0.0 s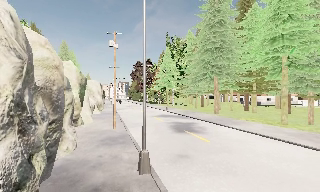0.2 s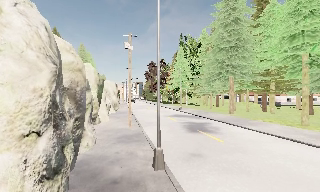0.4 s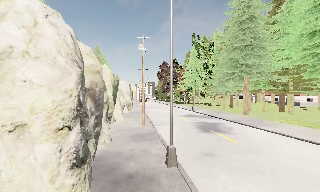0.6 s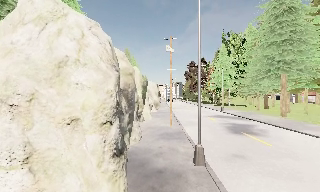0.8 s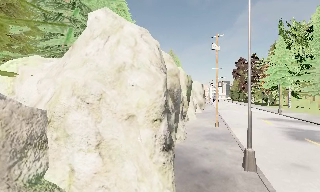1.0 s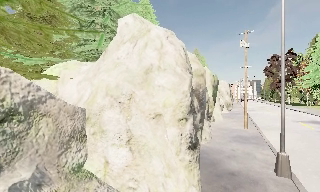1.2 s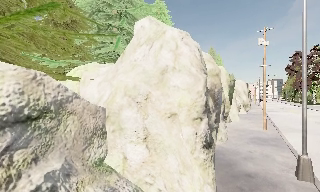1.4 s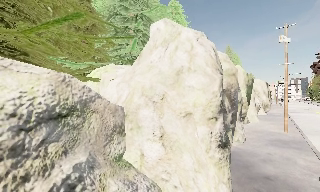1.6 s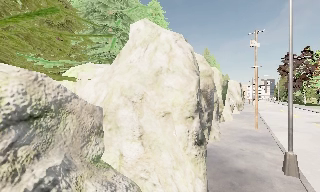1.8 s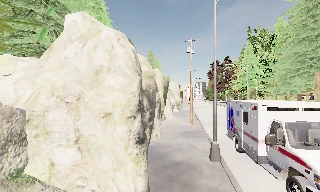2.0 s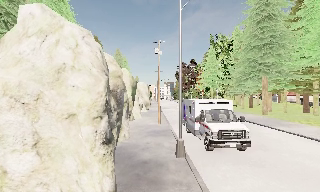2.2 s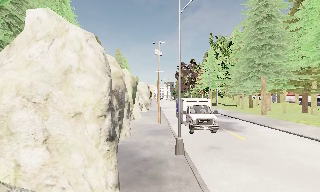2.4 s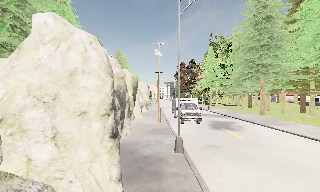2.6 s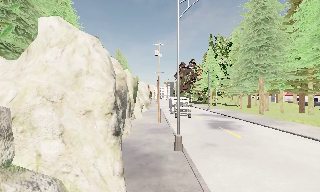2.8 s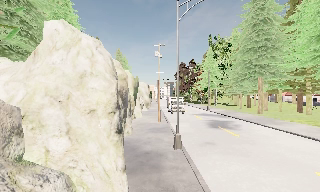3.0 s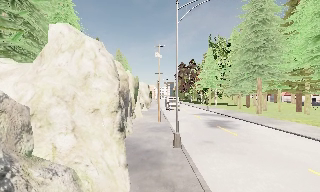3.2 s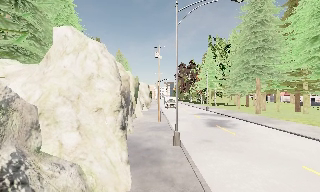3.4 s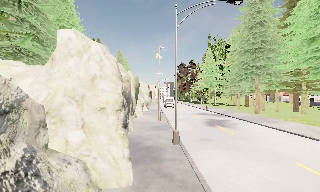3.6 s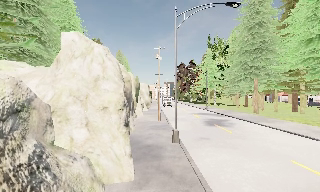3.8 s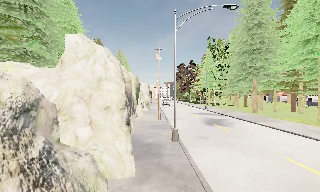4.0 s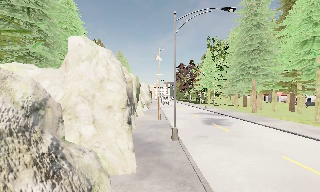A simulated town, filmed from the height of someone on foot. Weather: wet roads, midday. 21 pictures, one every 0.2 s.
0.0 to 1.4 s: The scene slides to the right, as the camera pans about 55 degrees to its left. It travels backward, about 1.5 m.
1.4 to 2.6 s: The scene slides to the left, as the camera pans about 40 degrees to its right. It travels backward, about 1 m.
2.6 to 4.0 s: The camera travels backward, about 1.5 m, so what stands in front gets smaller.
The film runs backward here.
